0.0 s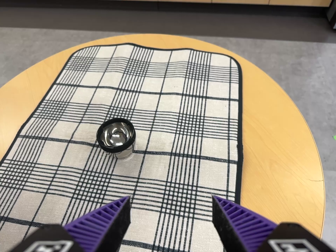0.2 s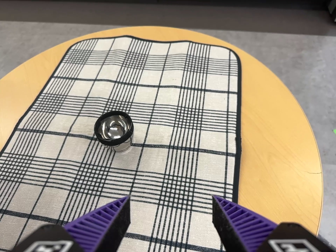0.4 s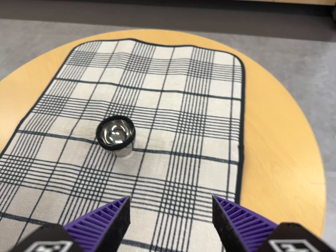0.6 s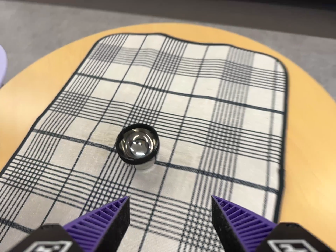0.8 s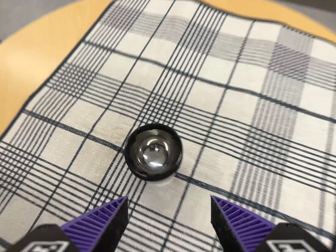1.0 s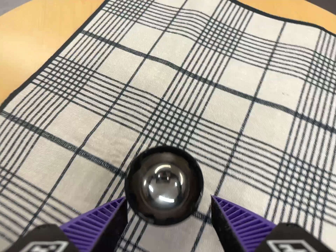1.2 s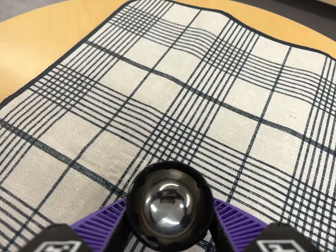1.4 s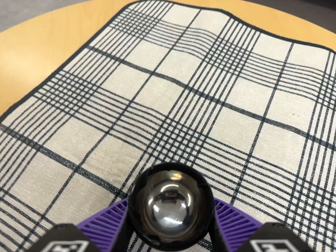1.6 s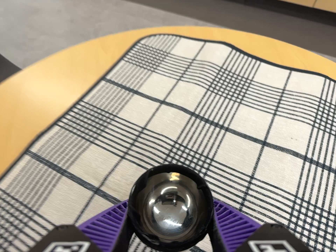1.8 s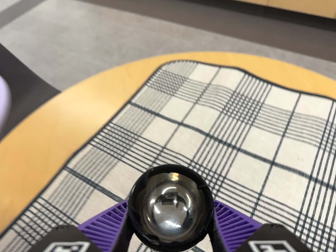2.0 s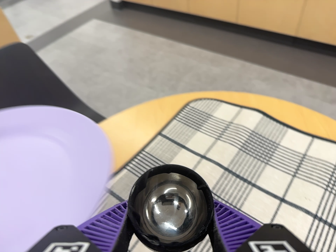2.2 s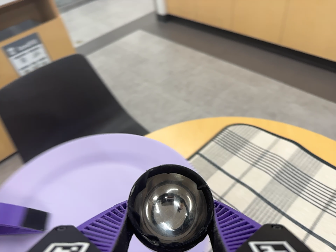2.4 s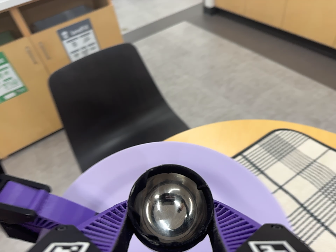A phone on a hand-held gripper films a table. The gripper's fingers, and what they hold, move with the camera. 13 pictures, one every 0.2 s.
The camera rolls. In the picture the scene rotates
clockwise.
The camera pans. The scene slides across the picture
to the right.
0.0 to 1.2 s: The camera travels forward and toward the top of its view, about 28 cm, so what stands in front looms larger. It rolls about its line of sight by about 20 degrees, and the scene rotates clockwise.
1.2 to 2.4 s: The camera swings to its left by about 30 degrees, and the scene slides to the right. It travels backward and toward the top of its view, about 26 cm, so what stands in front gets smaller. Its aim tips toward the top of its view by about 10 degrees, and the scene shifts downward. It rolls about its line of sight by about 15 degrees, and the scene rotates clockwise.
The film runs backward here.
